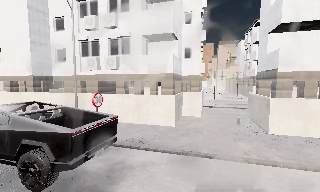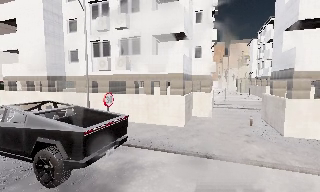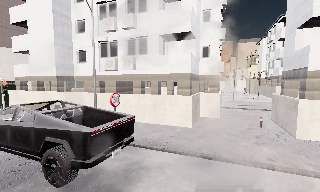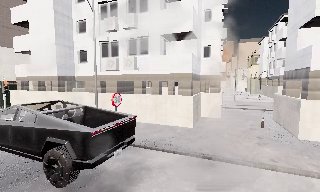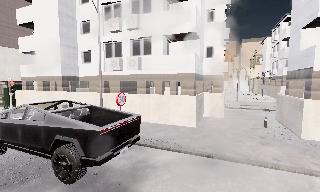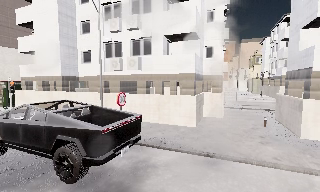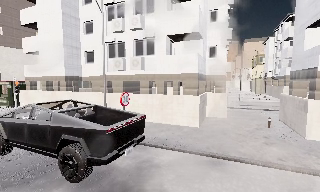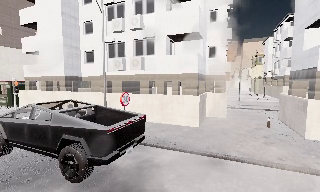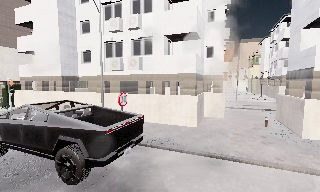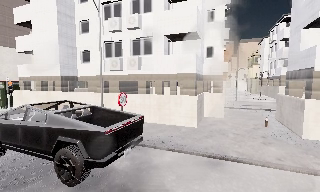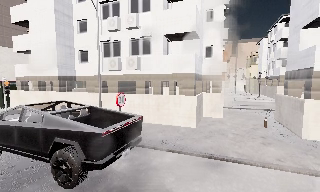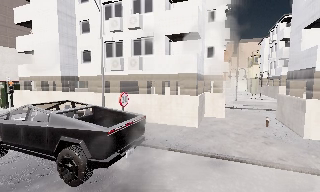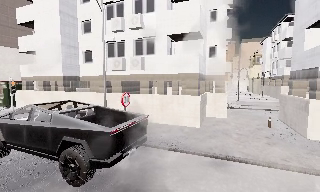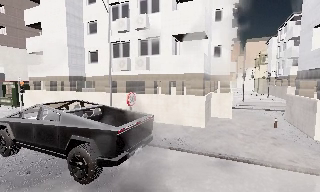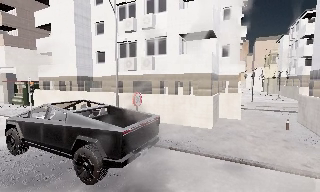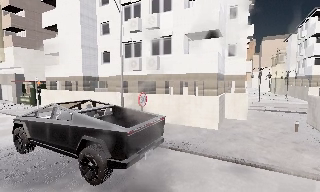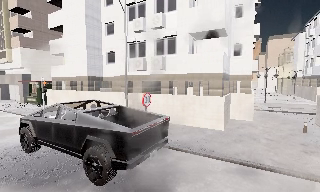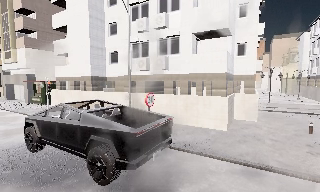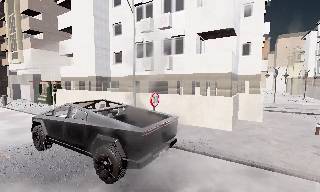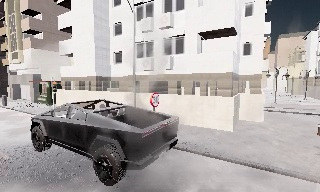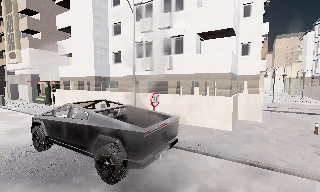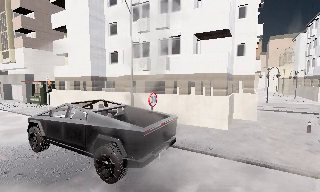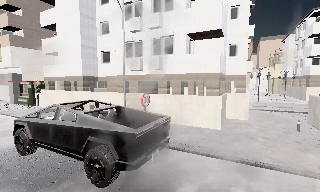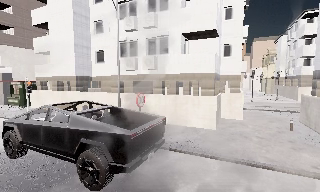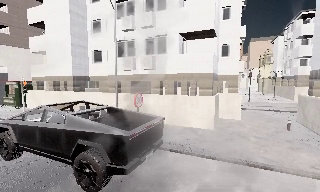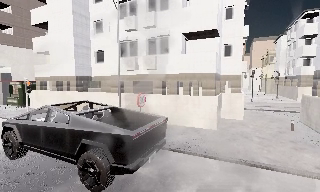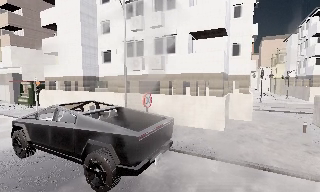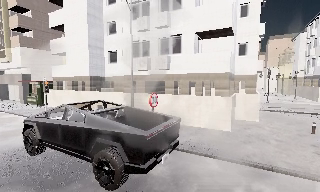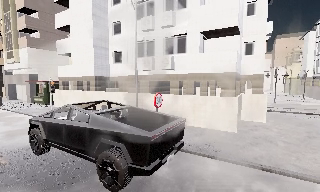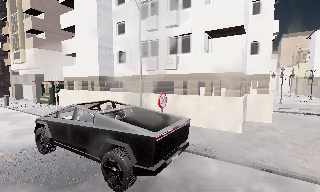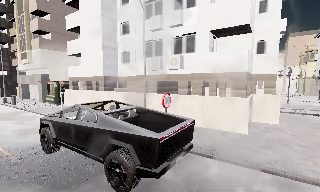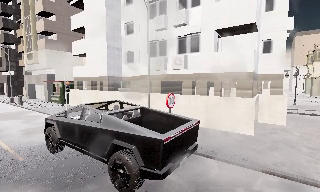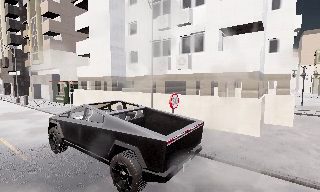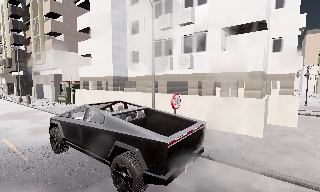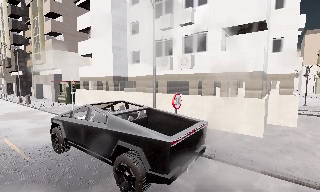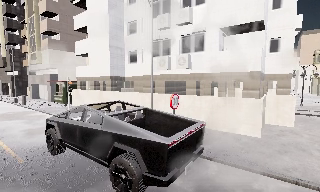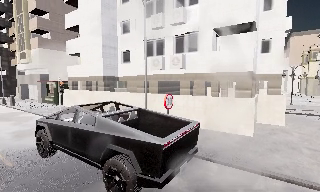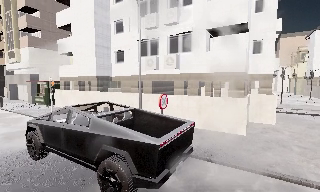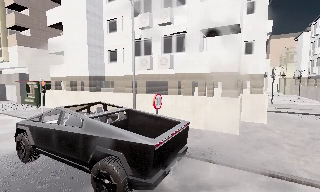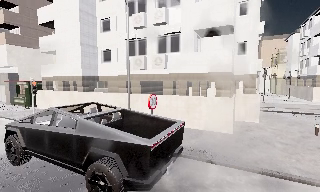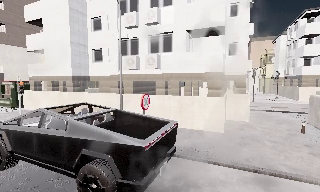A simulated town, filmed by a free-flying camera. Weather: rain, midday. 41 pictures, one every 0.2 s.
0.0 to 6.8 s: The camera swings to its left by about 20 degrees, and the scene slides to the right. It travels to its left and forward, about 1.5 m, so close, fixed things drift to the right.
6.8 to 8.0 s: The camera swings to its right by about 15 degrees, and the scene slides to the left.
The film runs backward here.
